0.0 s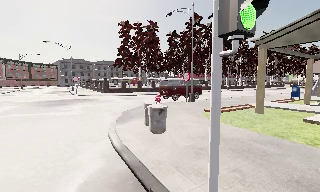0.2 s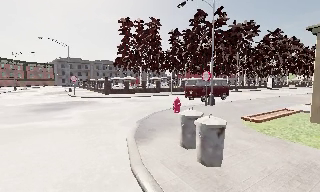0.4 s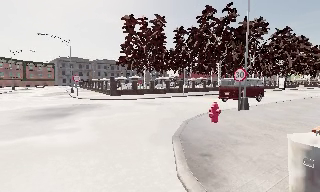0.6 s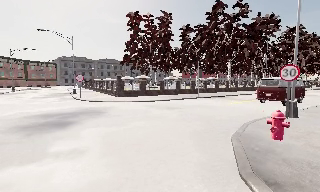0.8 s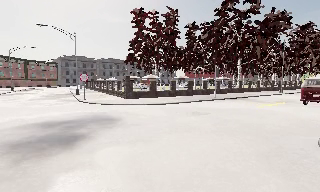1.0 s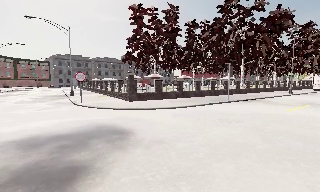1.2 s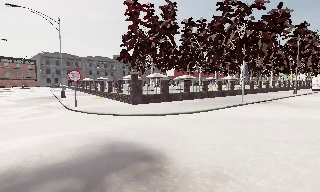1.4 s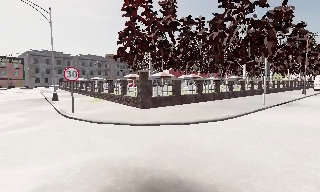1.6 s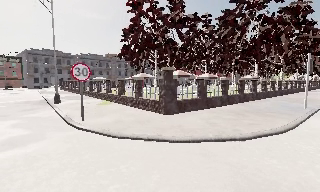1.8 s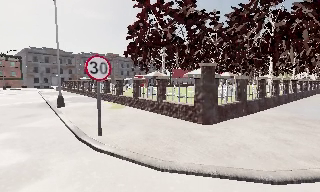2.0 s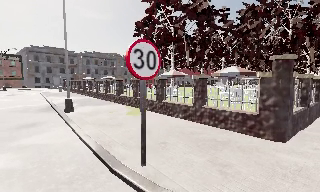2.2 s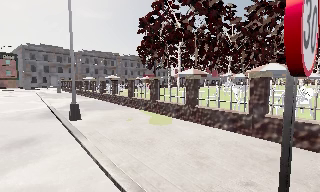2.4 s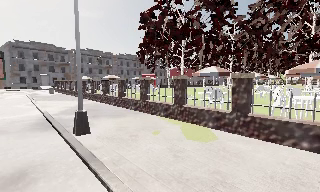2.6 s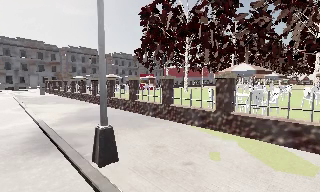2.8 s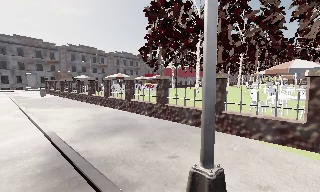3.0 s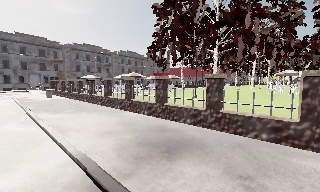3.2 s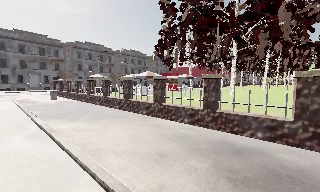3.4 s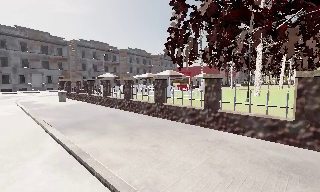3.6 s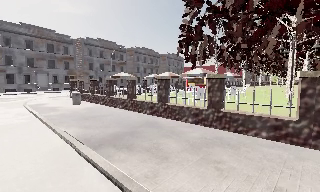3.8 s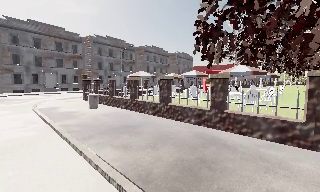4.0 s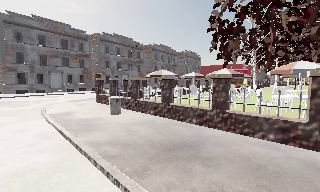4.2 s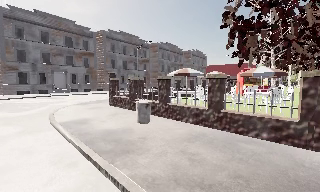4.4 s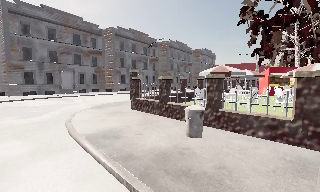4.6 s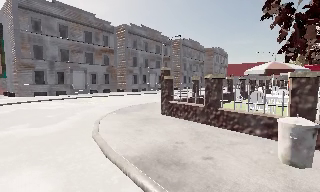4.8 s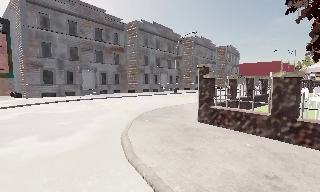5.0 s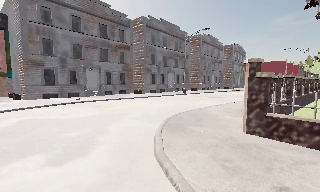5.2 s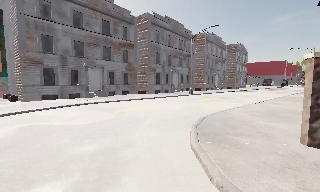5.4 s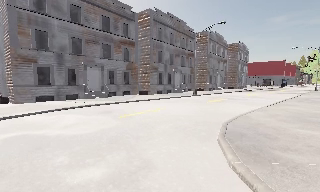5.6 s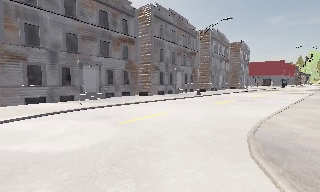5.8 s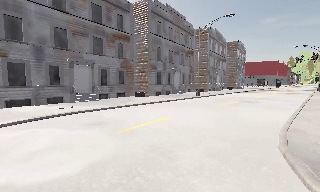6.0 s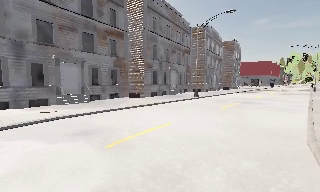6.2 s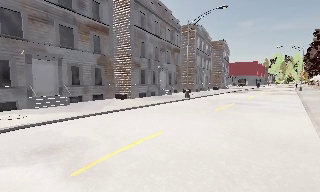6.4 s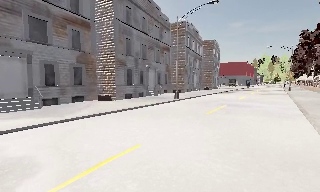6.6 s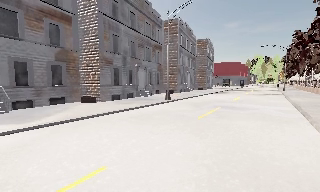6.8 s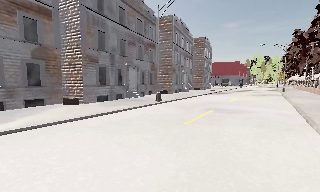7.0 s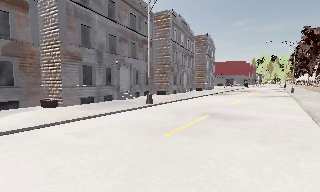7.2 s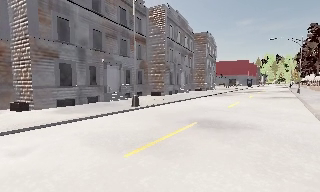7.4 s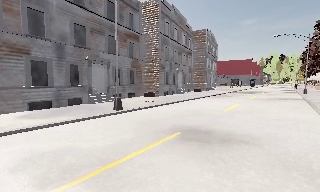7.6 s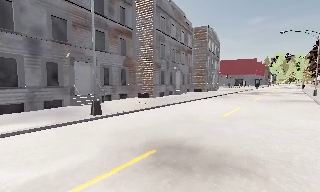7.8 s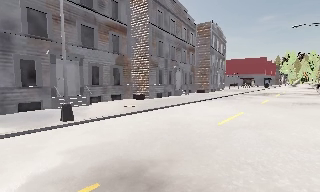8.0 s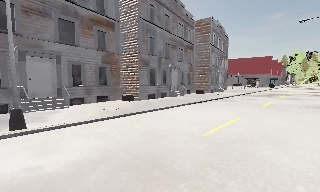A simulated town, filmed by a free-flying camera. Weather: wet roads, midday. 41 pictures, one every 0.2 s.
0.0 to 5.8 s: The camera pans to its right, which is clockwise from overhead, by about 15 degrees. It travels forward and to its left, about 60 m, so what stands in front looms larger.
5.8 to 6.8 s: The scene slides to the left, as the camera pans about 10 degrees to its right. It travels forward, about 6 m, so what stands in front looms larger.
6.8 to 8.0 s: The camera travels forward and to its right, about 10 m, so what stands in front looms larger.
The film runs forward here.
